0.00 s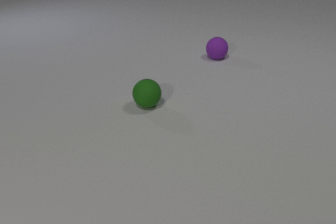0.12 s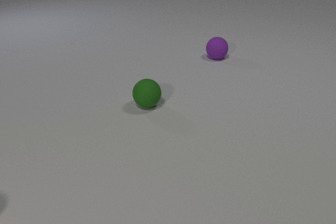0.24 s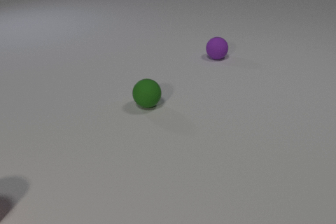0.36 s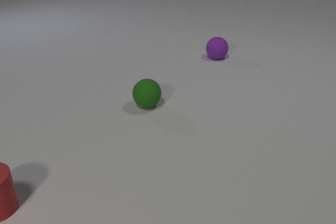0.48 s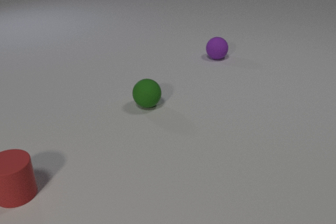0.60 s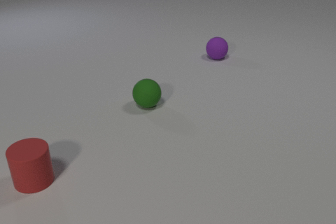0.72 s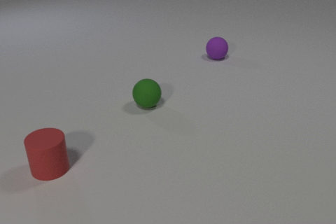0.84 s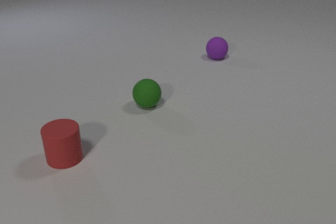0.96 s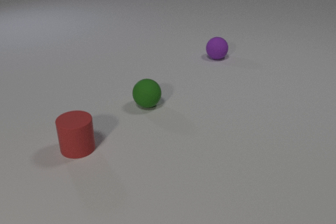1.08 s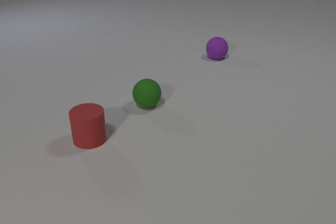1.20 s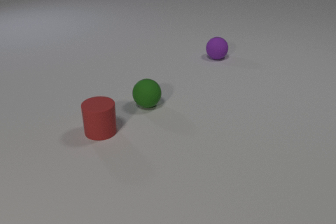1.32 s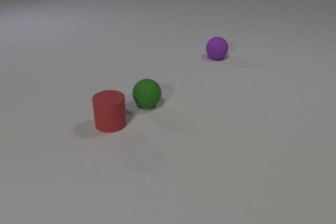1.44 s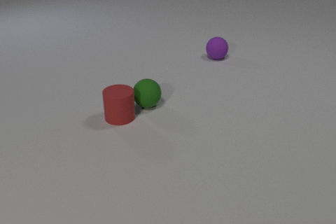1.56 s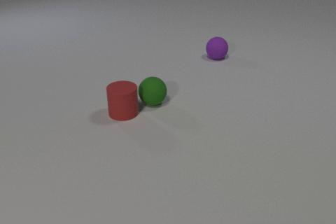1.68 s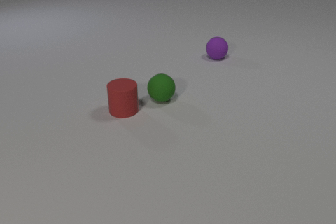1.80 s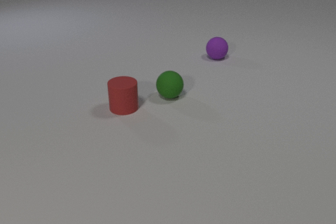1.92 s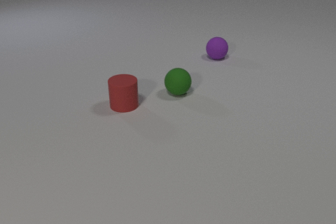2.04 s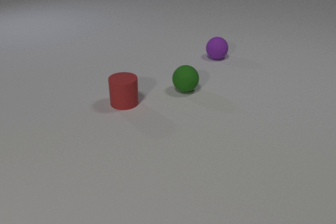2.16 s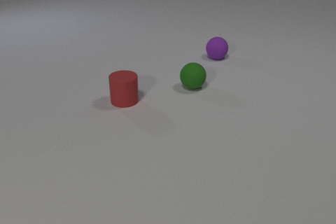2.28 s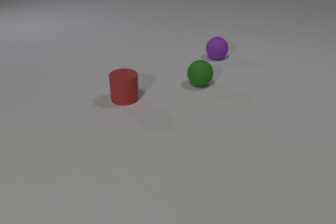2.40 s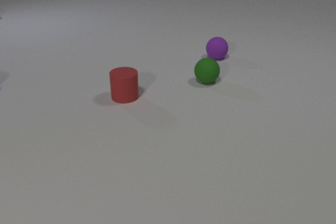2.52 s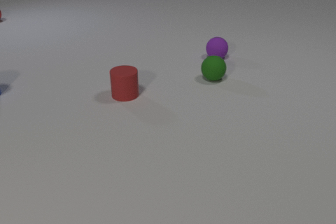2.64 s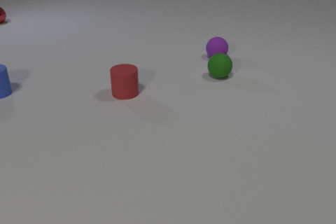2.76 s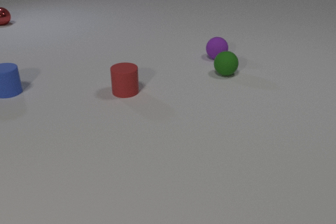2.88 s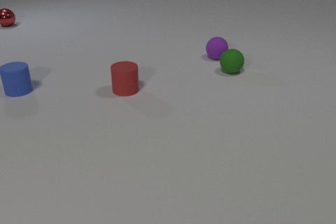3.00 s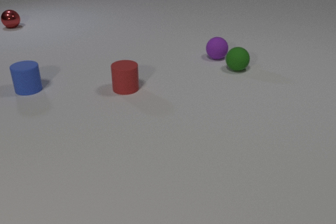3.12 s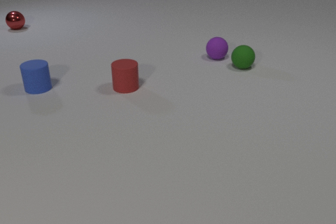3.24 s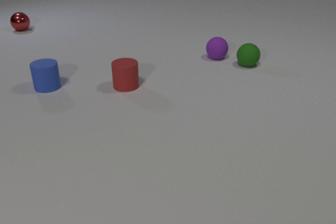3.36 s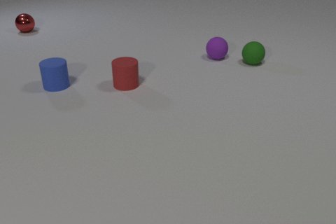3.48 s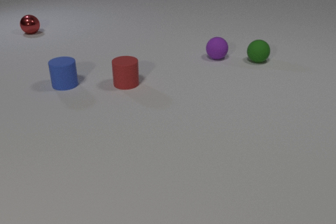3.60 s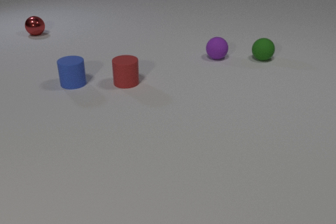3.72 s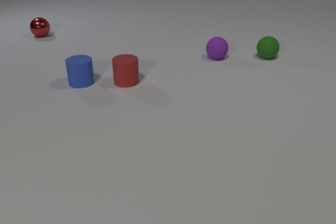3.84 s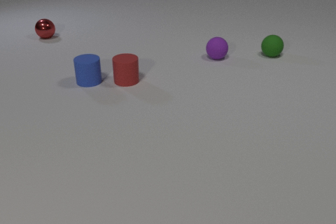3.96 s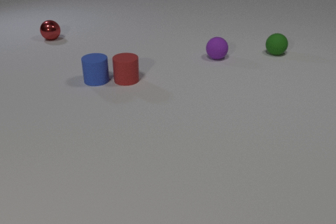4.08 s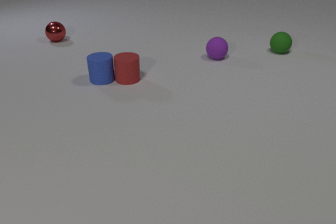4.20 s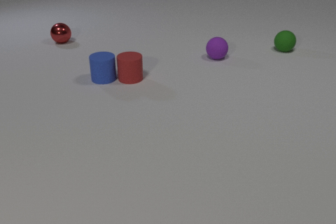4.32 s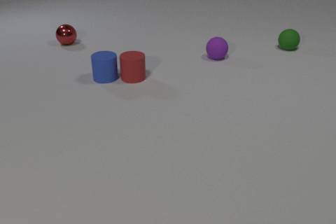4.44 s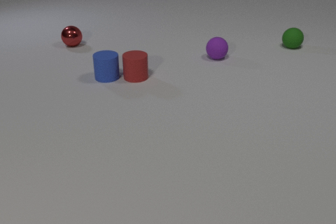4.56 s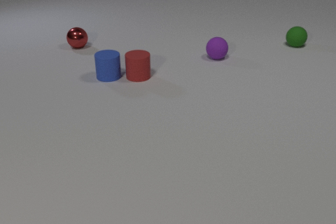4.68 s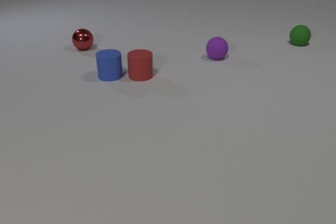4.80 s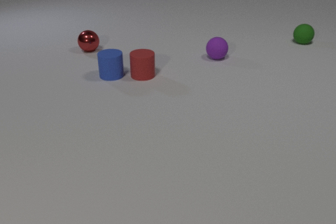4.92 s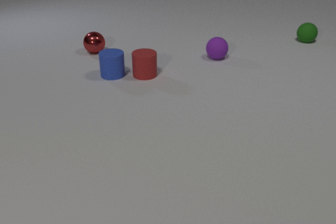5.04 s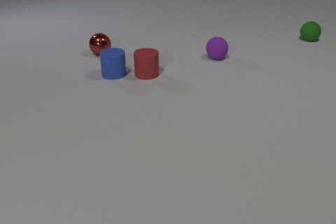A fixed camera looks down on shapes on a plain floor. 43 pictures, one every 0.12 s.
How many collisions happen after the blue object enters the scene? 1.
How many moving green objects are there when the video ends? 1.
What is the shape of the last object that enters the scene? cylinder.
0.00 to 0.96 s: The red rubber cylinder comes in at the left edge, slides to the right and away from the camera.
0.96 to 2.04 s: The red rubber cylinder slides away from the camera and to the right. The green rubber sphere rolls to the right and away from the camera. The red rubber cylinder and the green rubber sphere collide.
2.04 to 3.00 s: The red rubber cylinder slides away from the camera. The green rubber sphere rolls away from the camera and to the right. The blue rubber cylinder comes in at the left edge, slides to the right. The red metal sphere comes in at the left edge, rolls toward the camera and to the right.
3.00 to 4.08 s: The red rubber cylinder slides away from the camera. The green rubber sphere rolls away from the camera and to the right. The blue rubber cylinder slides to the right. The red metal sphere rolls toward the camera and to the right. The red rubber cylinder and the blue rubber cylinder collide.
4.08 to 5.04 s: The red rubber cylinder slides to the right and away from the camera. The green rubber sphere rolls away from the camera and to the right. The blue rubber cylinder slides to the right and away from the camera. The red metal sphere rolls toward the camera and to the right.
